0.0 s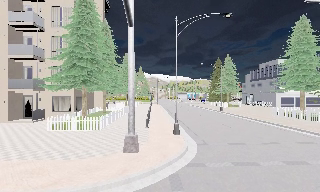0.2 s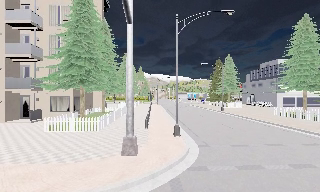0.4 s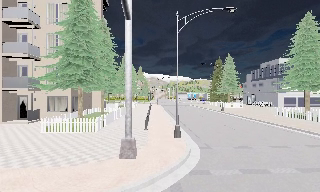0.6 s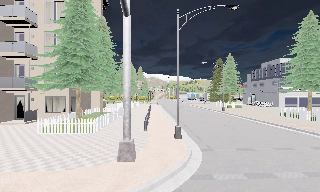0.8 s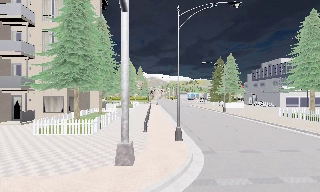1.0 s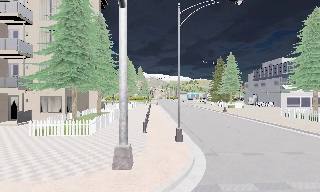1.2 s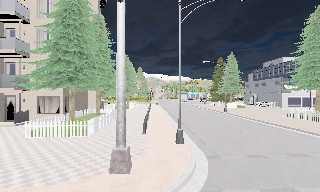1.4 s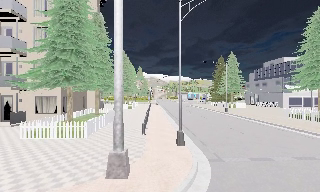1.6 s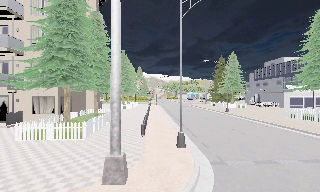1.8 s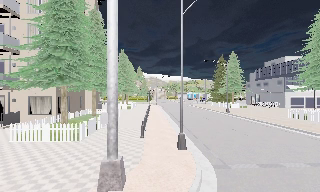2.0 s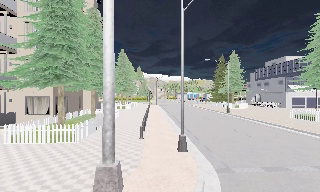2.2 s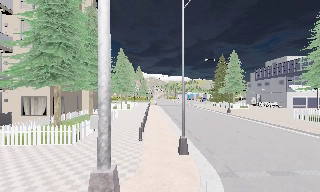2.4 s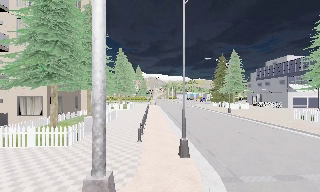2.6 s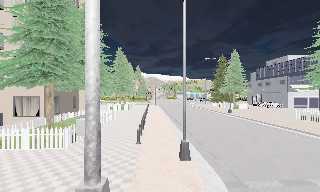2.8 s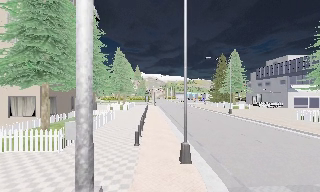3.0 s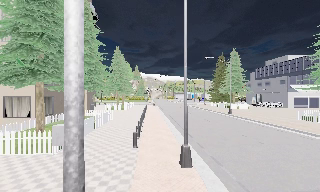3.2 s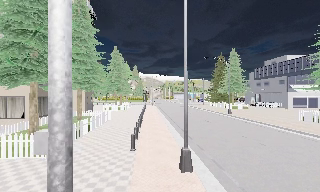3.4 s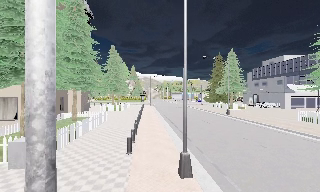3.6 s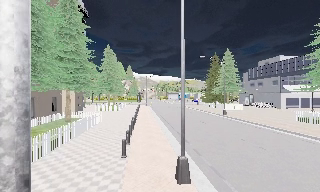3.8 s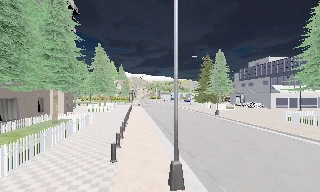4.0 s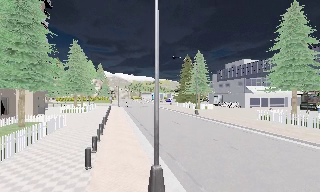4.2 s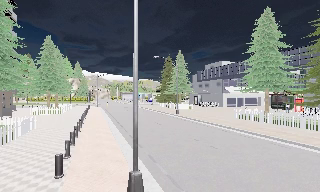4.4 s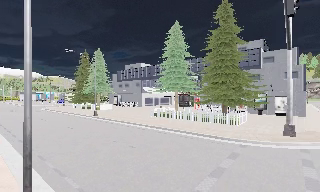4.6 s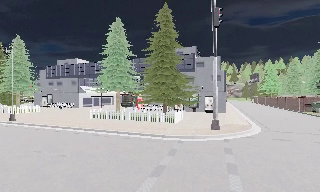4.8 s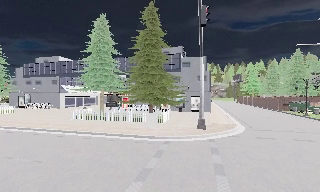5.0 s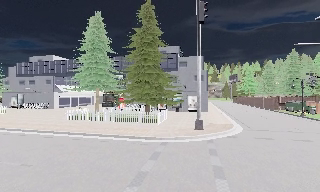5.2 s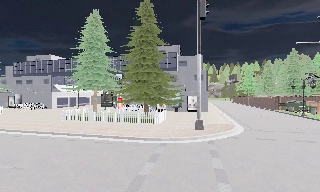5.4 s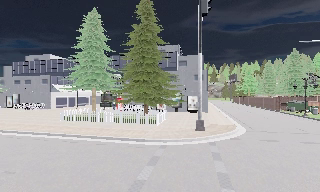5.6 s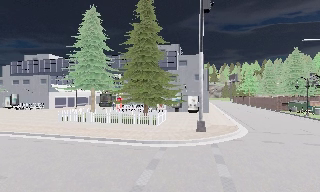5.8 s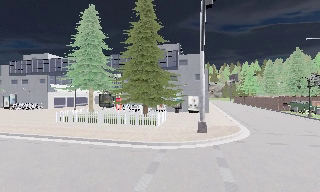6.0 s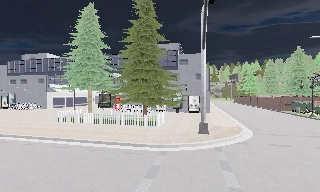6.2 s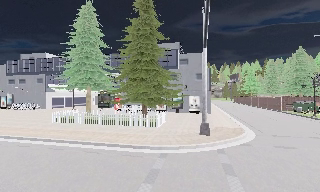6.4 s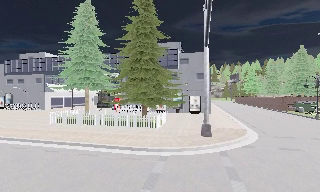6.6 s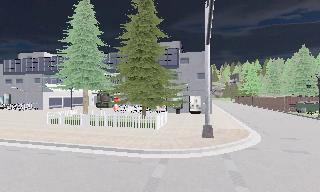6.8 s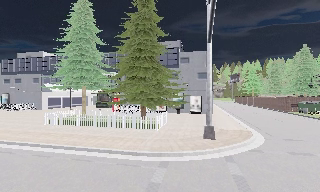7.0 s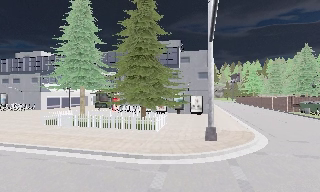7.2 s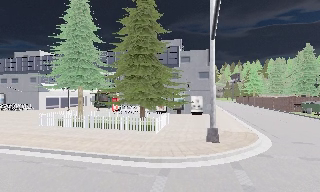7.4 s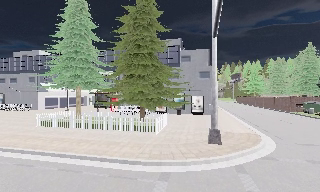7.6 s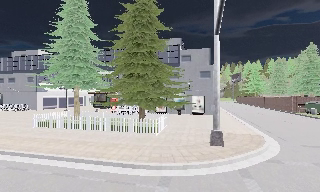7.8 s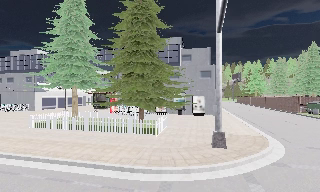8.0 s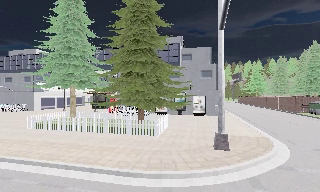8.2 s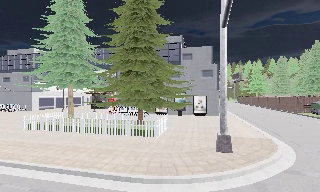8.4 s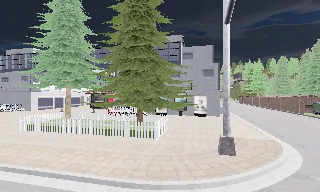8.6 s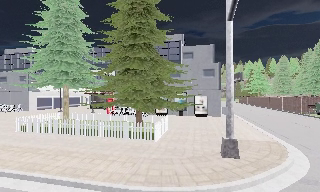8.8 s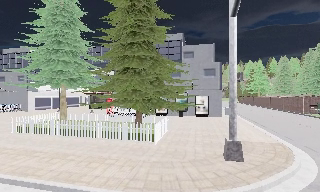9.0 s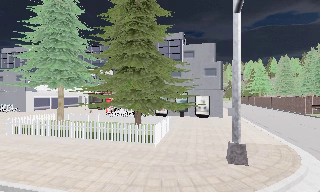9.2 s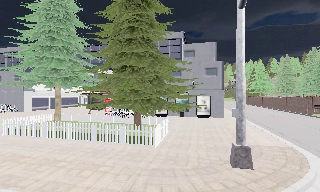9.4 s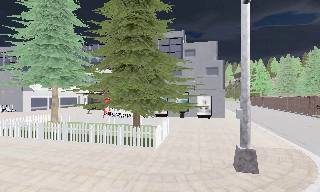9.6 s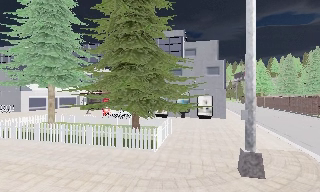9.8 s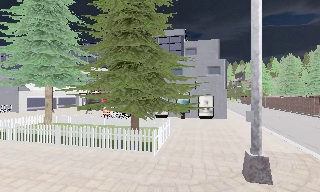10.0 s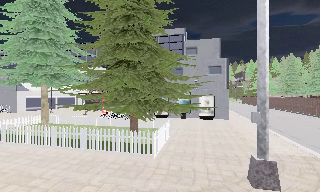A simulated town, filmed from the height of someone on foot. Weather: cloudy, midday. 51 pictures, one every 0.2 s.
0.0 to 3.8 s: The camera travels forward, about 6 m, so what stands in front looms larger.
3.8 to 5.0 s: The camera pans to its right, which is clockwise from overhead, by about 70 degrees. It travels forward, about 2 m.
5.0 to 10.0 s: The camera travels forward, about 8 m, so what stands in front looms larger.
The film runs forward here.
